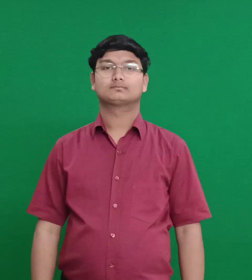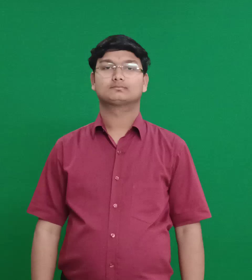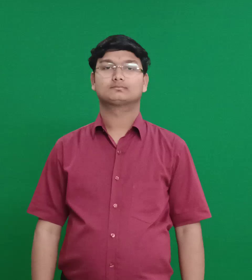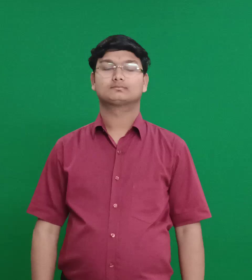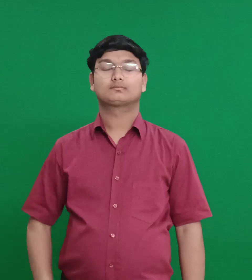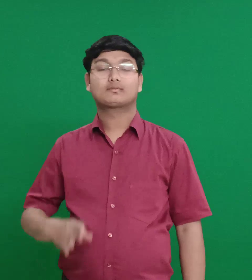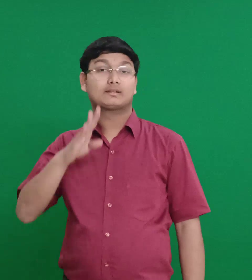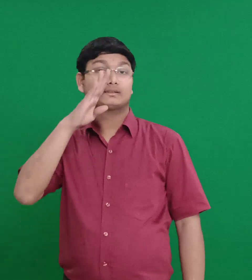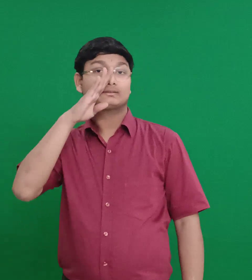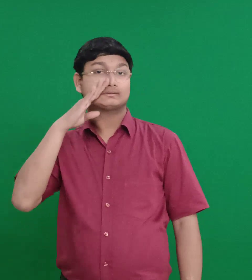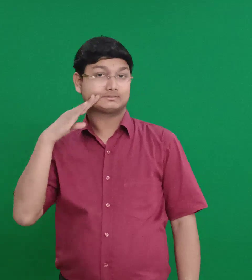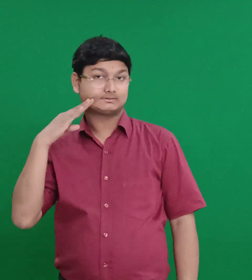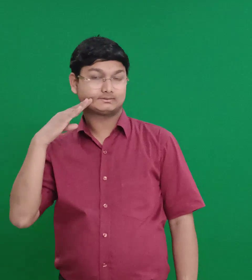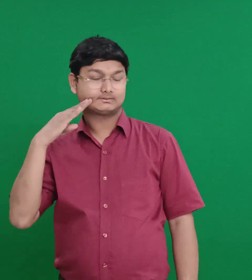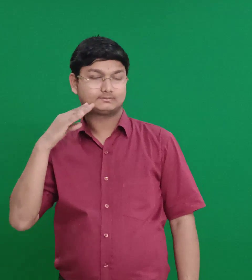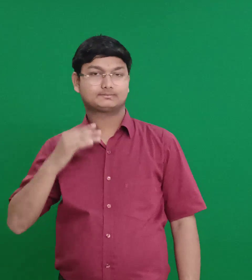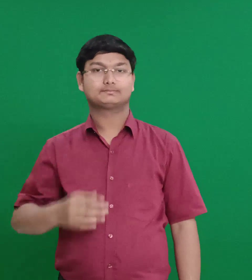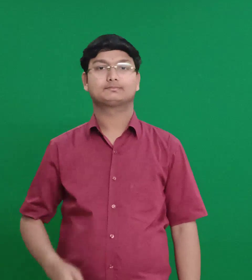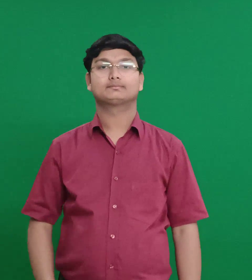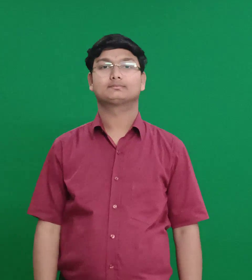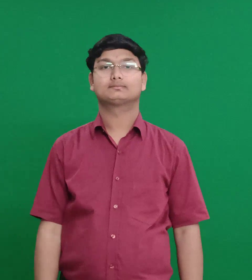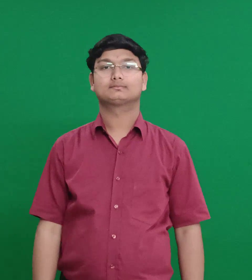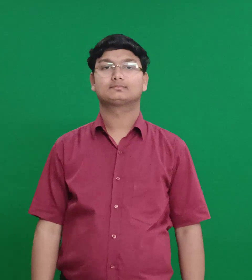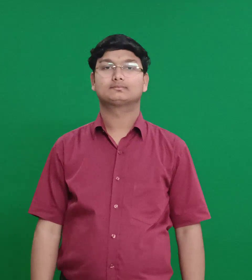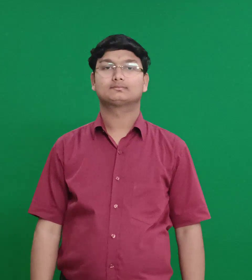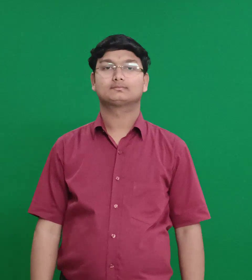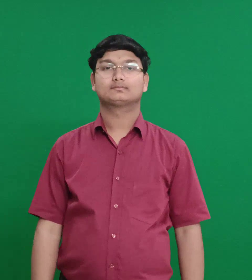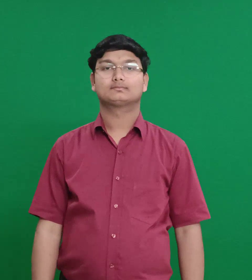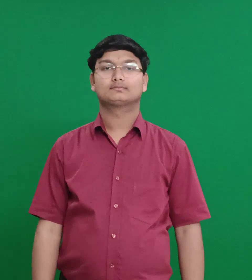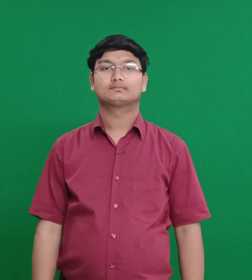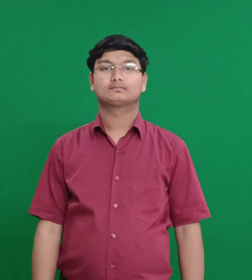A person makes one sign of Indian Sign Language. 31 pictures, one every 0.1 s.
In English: bathsheba
